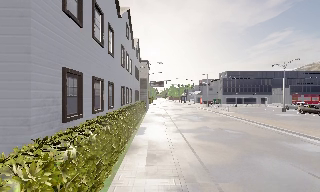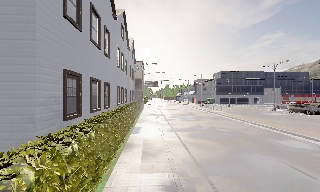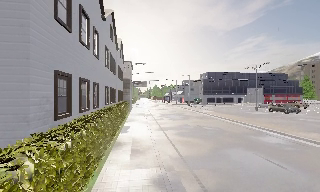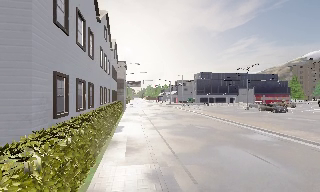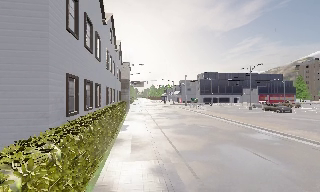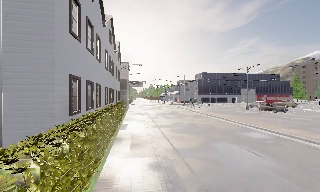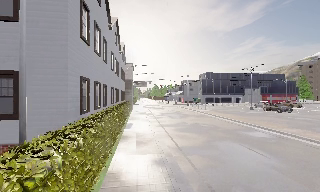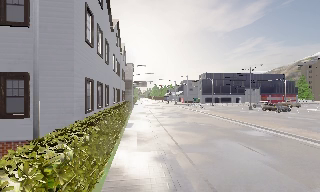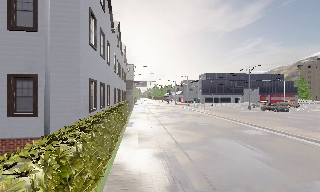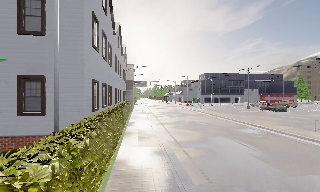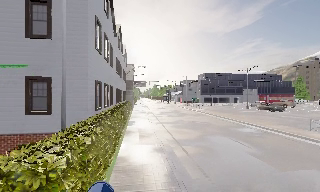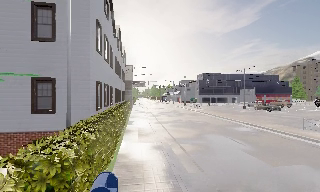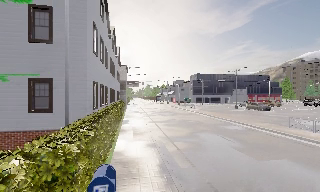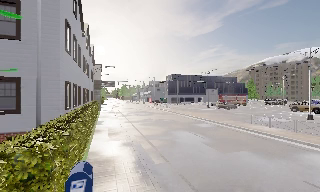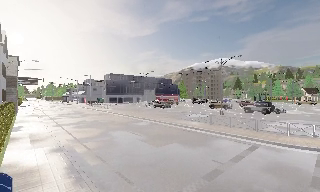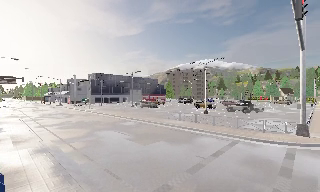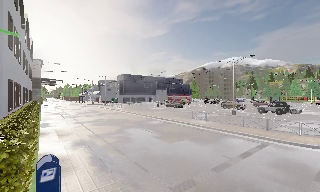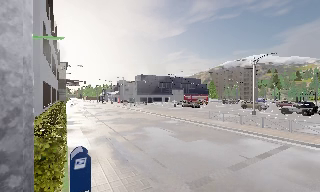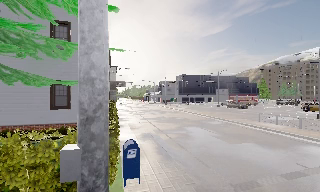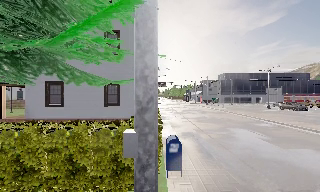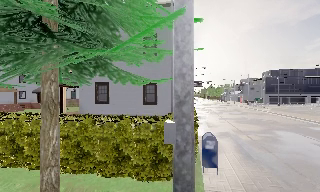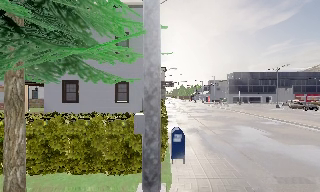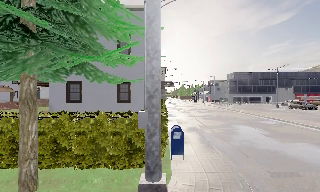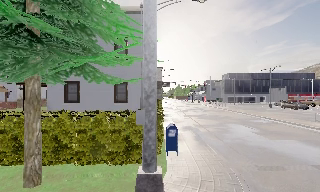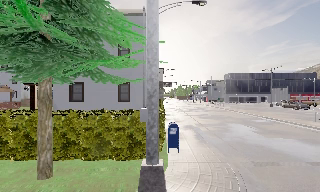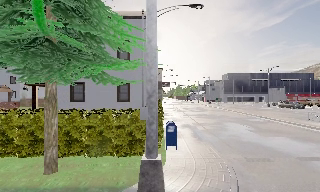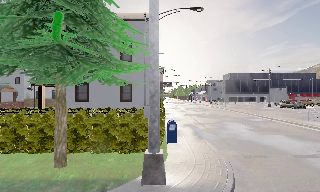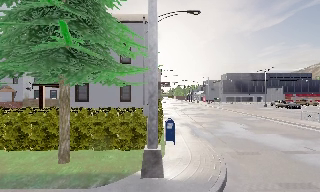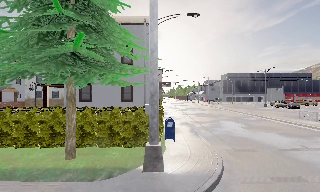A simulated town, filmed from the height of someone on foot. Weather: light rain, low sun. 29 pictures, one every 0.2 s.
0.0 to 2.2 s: The camera travels backward, about 4 m, so what stands in front gets smaller.
2.2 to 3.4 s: The camera pans to its right, which is clockwise from overhead, by about 20 degrees. It travels backward, about 2 m, so what stands in front gets smaller.
3.4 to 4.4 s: The camera pans to its left, which is counterclockwise from overhead, by about 30 degrees. It travels backward, about 1.5 m.
4.4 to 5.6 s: The camera travels backward, about 2 m, so what stands in front gets smaller.
The film runs backward here.
